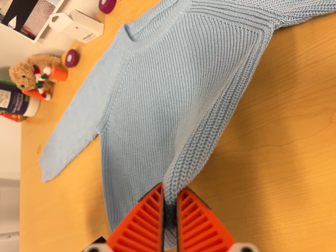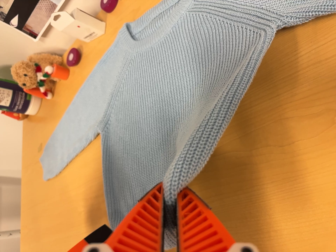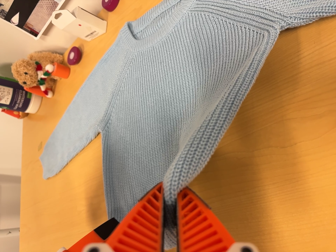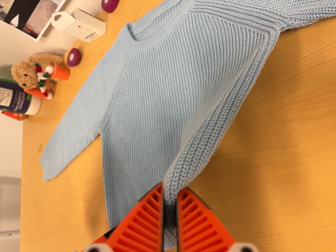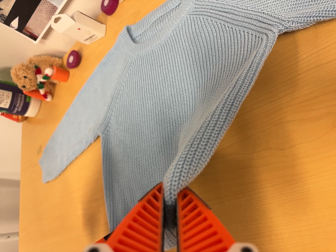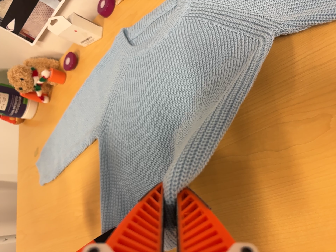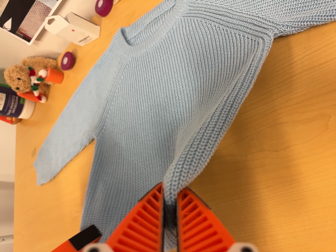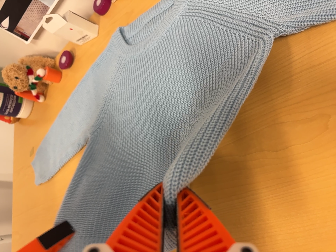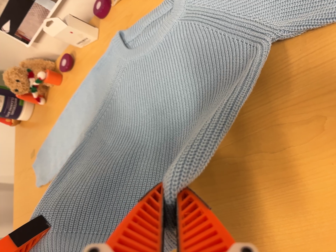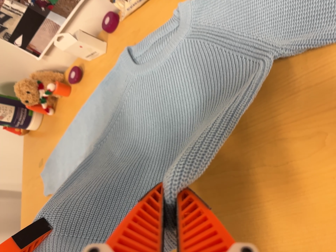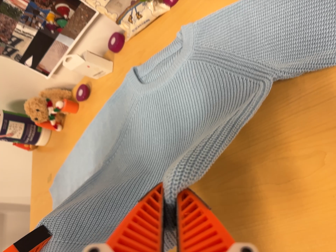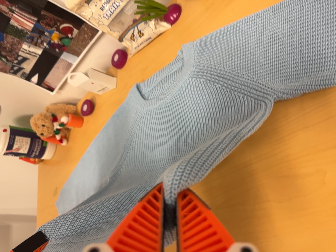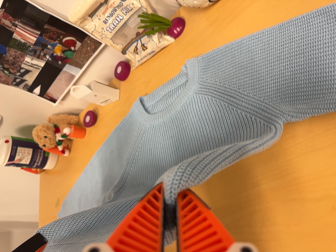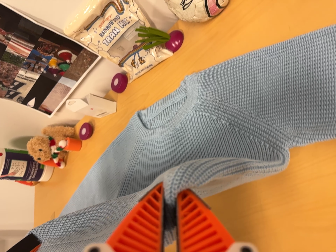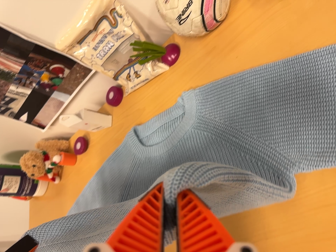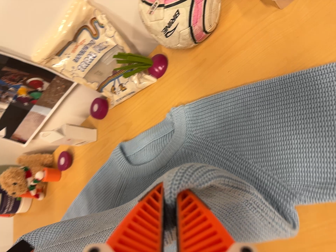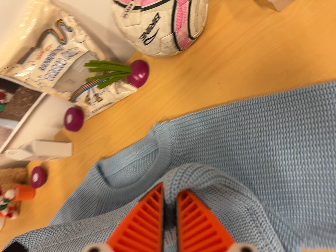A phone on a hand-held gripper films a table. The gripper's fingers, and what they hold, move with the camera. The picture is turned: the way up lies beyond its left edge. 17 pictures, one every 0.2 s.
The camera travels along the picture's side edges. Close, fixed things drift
downward.
0.0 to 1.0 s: The camera keeps its place and its aim.
1.0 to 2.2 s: The camera travels toward the top of its view, about 6 cm, so close, fixed things drift downward.
2.2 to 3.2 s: The camera travels toward the top of its view and forward, about 20 cm, so close, fixed things drift downward.
The film runs forward here.
